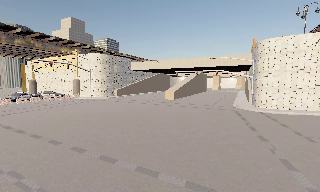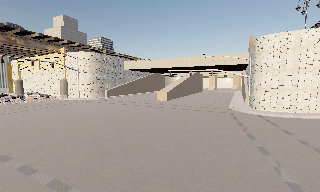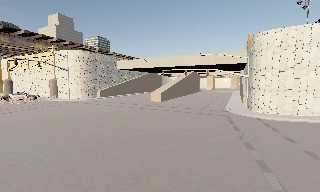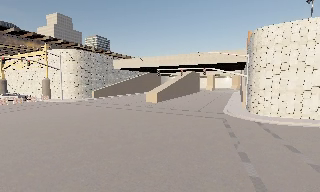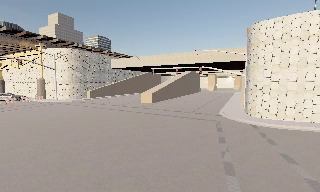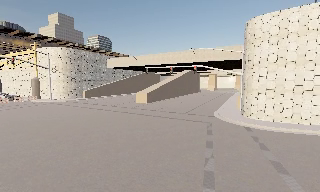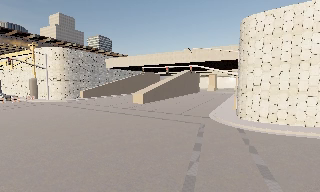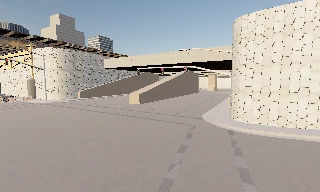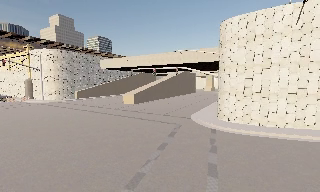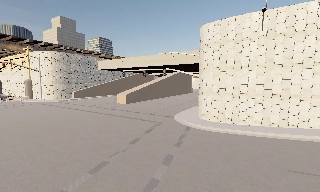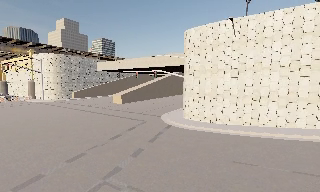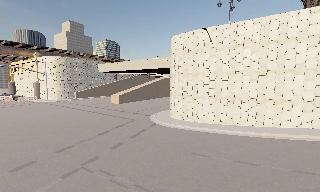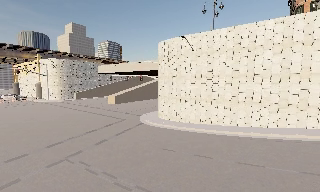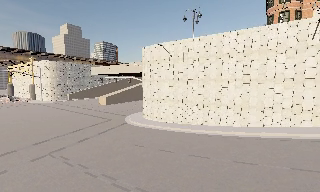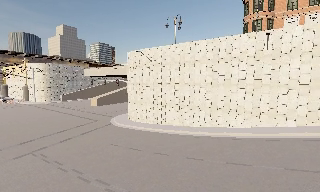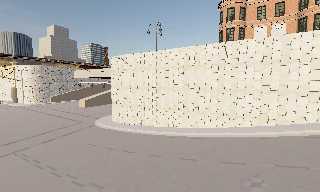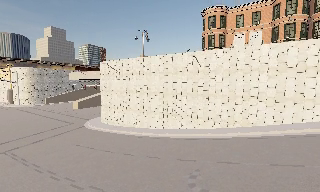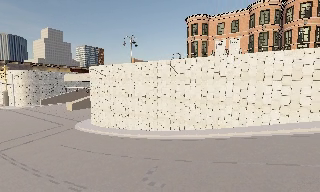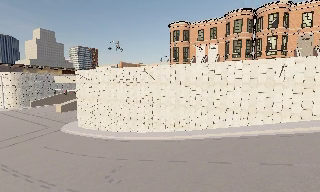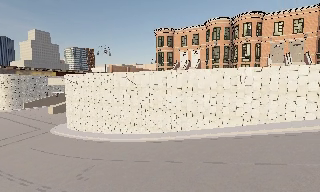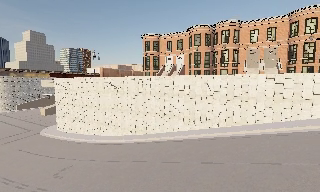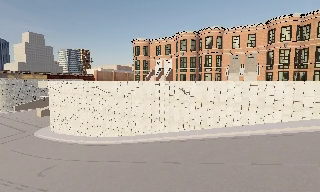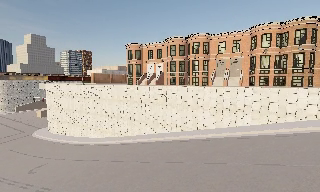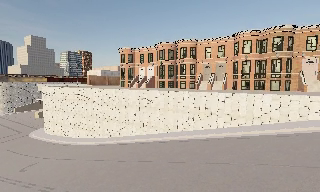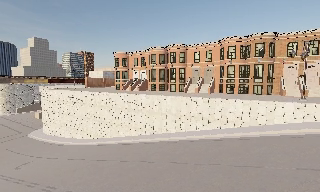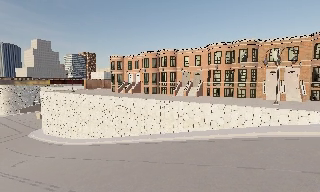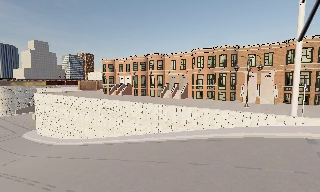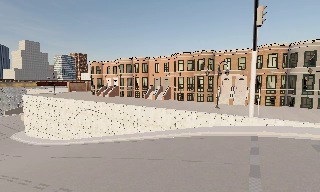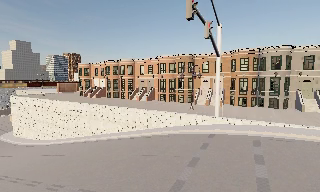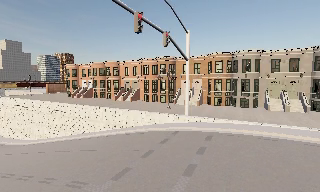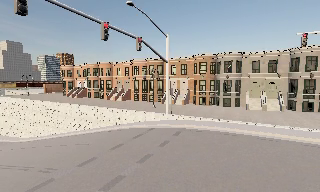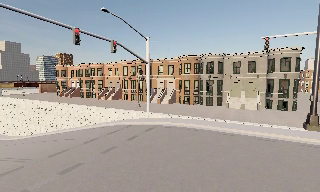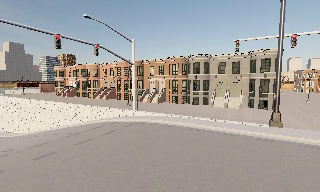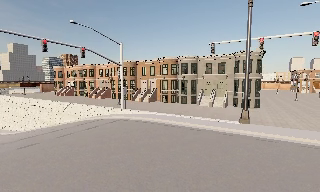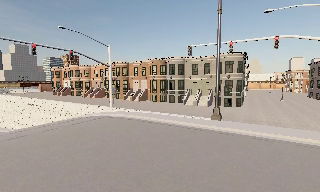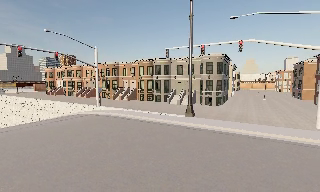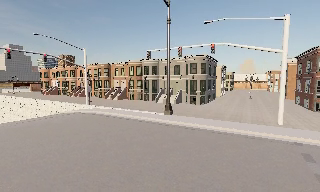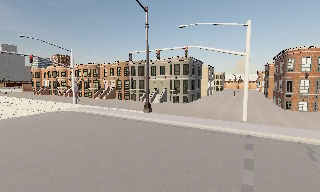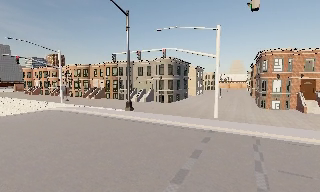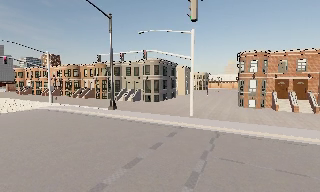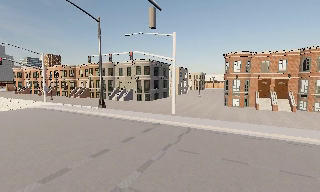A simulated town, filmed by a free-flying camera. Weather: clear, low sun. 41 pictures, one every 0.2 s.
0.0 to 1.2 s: The camera travels forward and to its right, about 9 m, so what stands in front looms larger. It loses speed.
1.2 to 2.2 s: The camera travels to its right and backward, about 8 m, so close, fixed things drift to the left. It gains speed.
2.2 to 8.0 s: The camera travels to its right and backward, about 60 m, so close, fixed things drift to the left.
The film runs forward here.
